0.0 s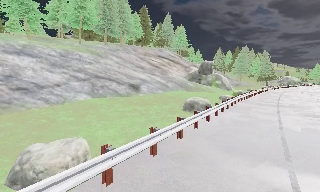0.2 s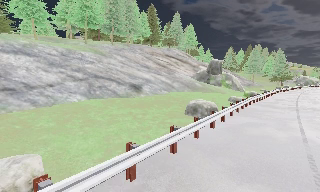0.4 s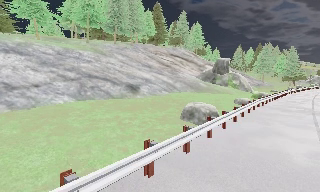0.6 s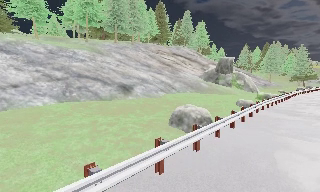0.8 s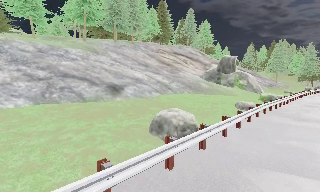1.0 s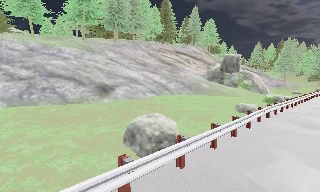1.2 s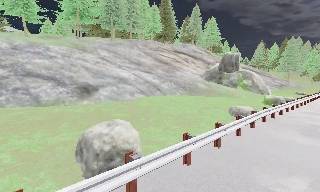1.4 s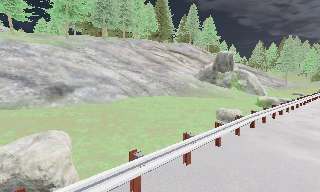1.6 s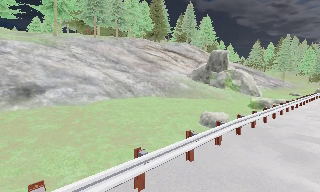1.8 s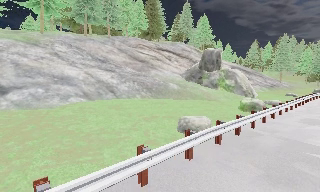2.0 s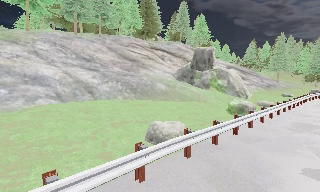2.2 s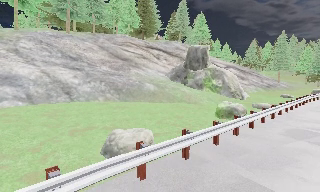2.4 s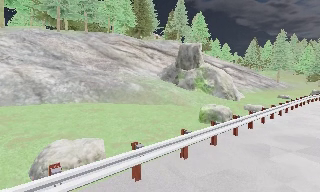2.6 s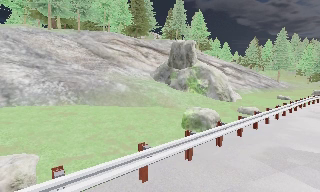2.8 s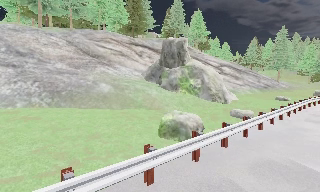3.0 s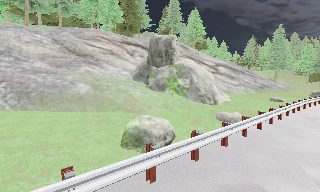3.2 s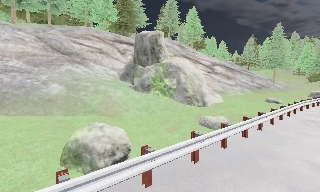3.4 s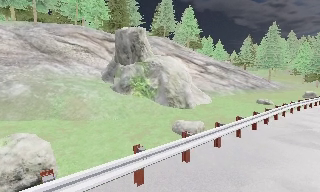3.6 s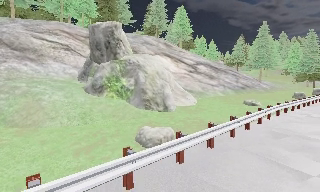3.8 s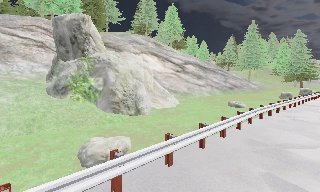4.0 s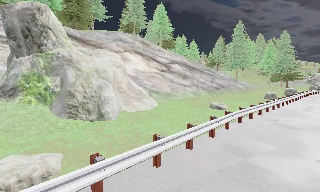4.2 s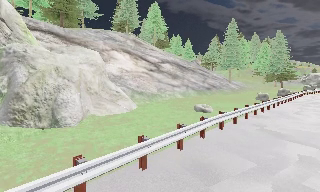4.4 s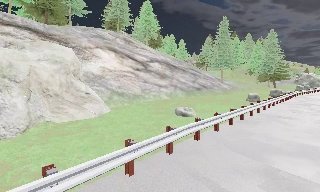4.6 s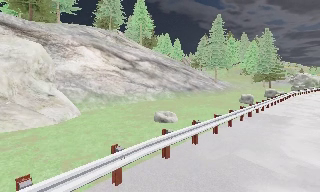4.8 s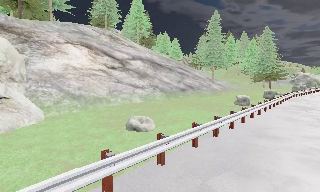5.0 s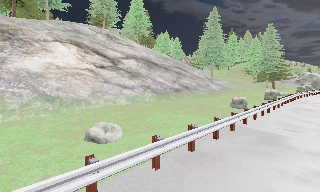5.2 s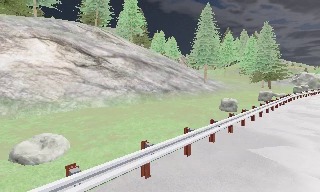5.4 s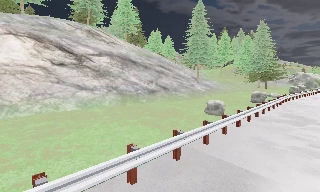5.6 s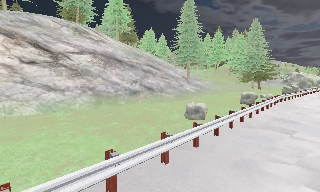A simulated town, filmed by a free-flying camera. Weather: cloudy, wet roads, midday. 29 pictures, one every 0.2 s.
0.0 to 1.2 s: The camera pans to its left, which is counterclockwise from overhead, by about 15 degrees. It travels forward and to its right, about 8 m, so what stands in front looms larger.
1.2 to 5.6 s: The camera swings to its right by about 10 degrees, and the scene slides to the left. It travels to its right and forward, about 35 m, so close, fixed things drift to the left.
The film runs forward here.
